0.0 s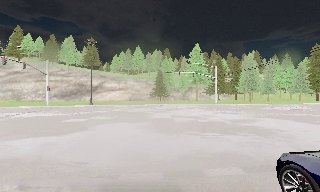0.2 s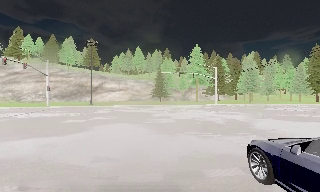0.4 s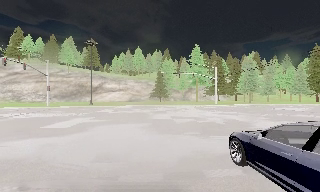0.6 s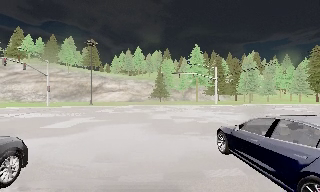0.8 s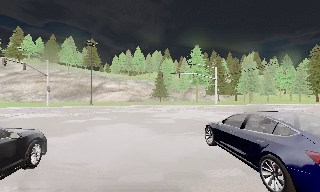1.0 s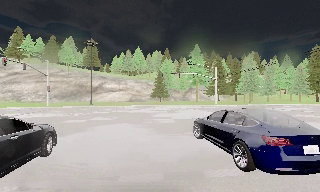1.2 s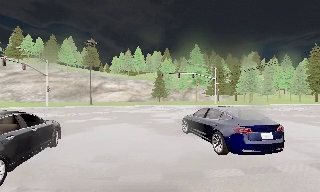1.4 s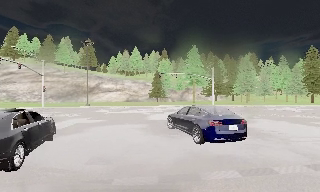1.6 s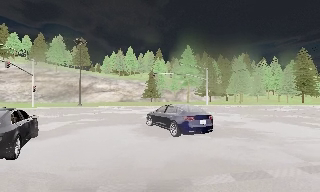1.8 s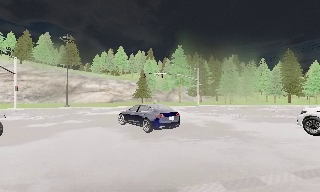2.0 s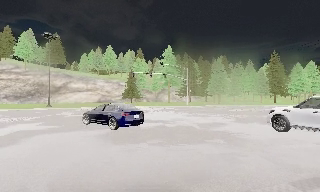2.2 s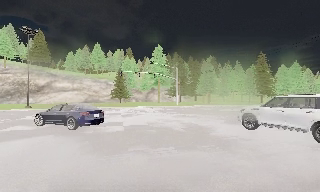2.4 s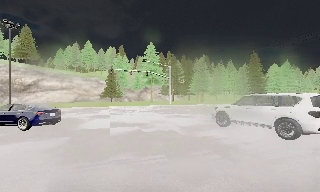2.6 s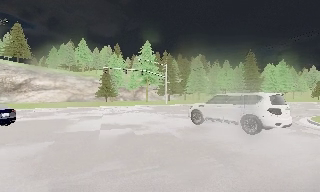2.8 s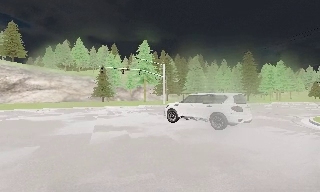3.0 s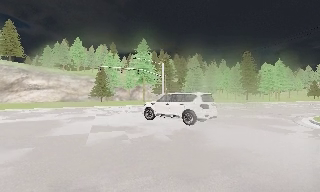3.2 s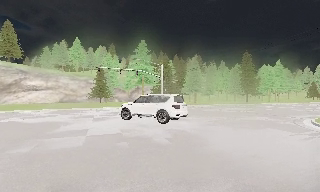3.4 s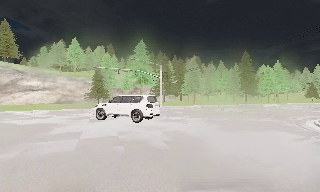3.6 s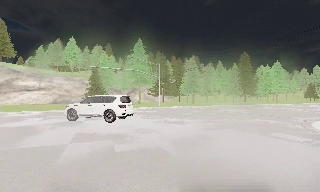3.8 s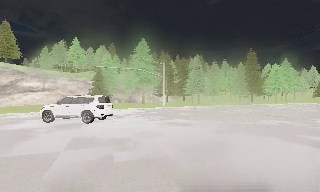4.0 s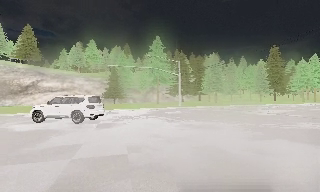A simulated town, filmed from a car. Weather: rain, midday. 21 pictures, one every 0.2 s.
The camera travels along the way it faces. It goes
forward.
0.0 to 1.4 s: The camera keeps its place and its aim.
1.4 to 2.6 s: The scene slides to the left, as the camera pans about 15 degrees to its right. It travels forward, about 4 m, so what stands in front looms larger. It gains speed.
2.6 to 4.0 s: The camera travels forward, about 4 m, so what stands in front looms larger. It gains speed.
The film runs forward here.
